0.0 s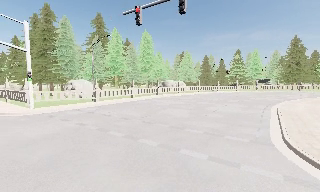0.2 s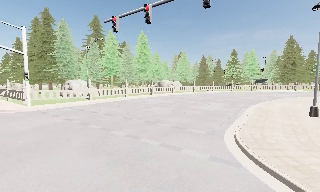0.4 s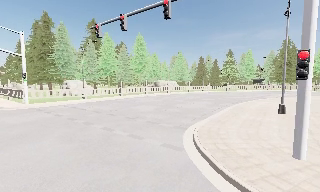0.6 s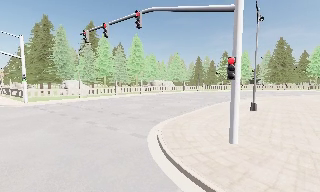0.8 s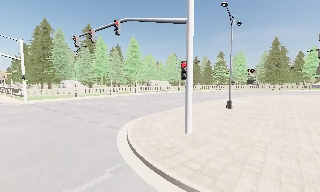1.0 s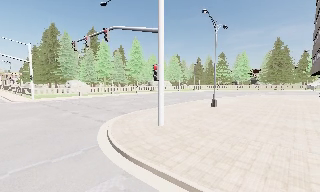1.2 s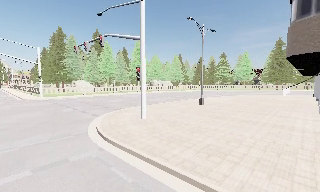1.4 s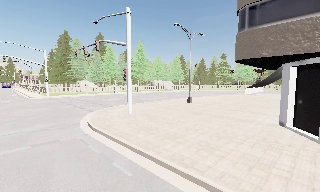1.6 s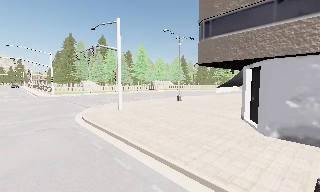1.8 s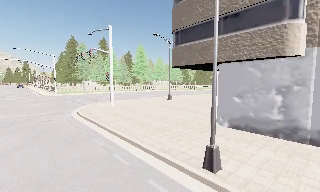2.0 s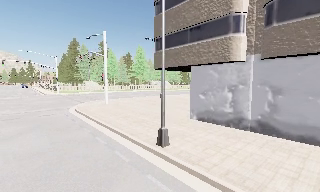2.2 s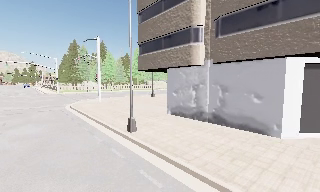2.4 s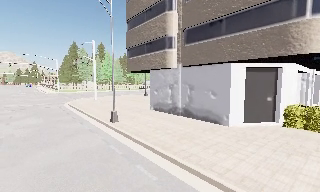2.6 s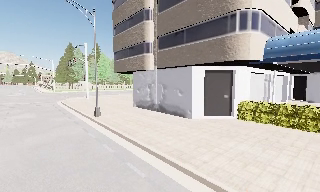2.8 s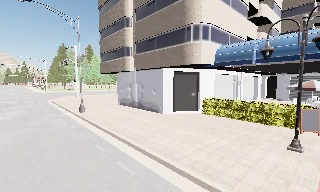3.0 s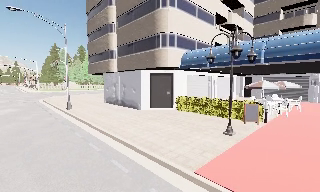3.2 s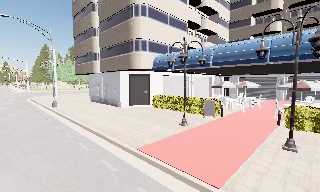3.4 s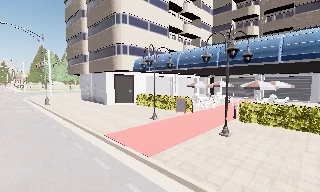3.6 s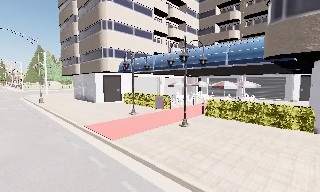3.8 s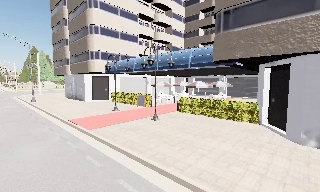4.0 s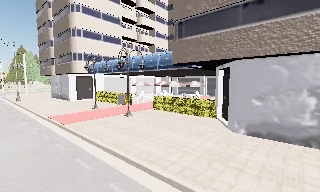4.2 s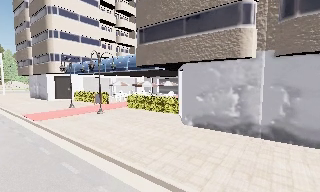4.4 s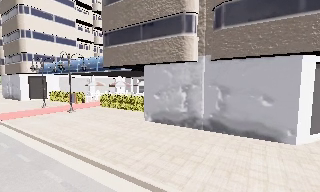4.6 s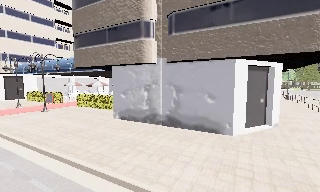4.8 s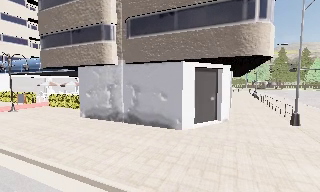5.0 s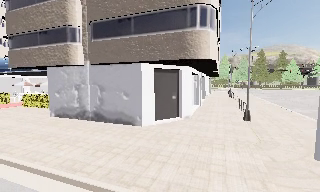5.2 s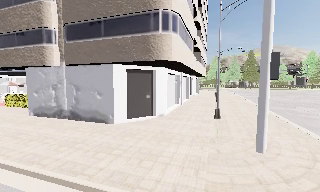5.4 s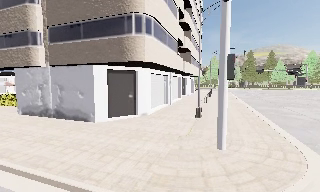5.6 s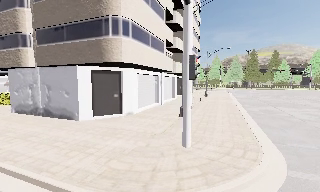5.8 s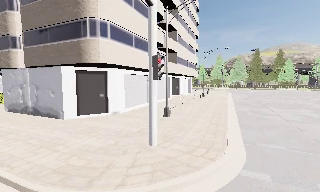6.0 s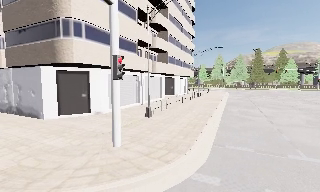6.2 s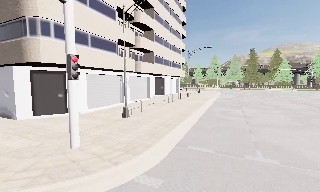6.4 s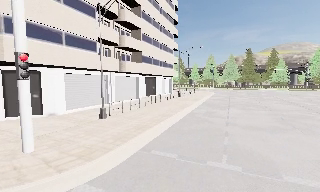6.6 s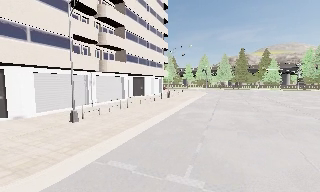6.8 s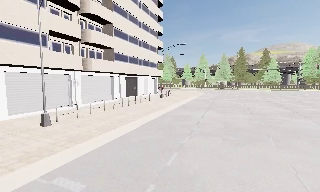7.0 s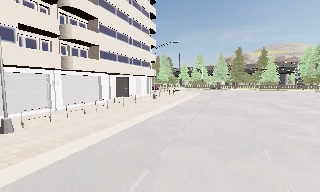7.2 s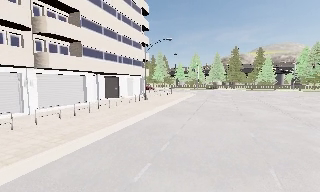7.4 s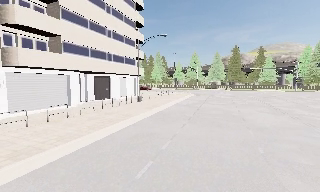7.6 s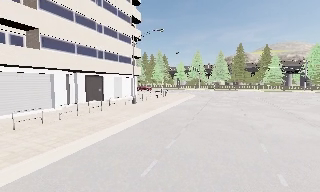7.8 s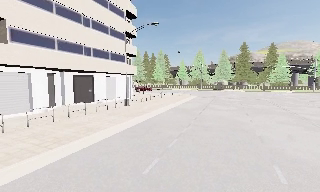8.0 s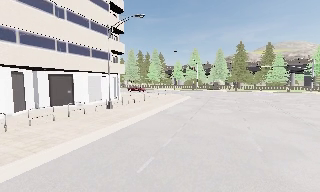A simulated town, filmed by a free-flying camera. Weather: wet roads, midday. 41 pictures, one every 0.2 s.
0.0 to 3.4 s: The camera travels to its right and backward, about 40 m, so close, fixed things drift to the left.
3.4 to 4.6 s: The camera swings to its right by about 15 degrees, and the scene slides to the left. It travels to its right and backward, about 12 m, so close, fixed things drift to the left.
4.6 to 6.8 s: The camera travels to its right, about 15 m, so close, fixed things drift to the left.
6.8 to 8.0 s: The camera travels forward and to its right, about 11 m, so what stands in front looms larger.
The film runs backward here.
